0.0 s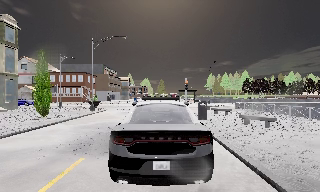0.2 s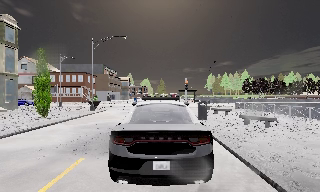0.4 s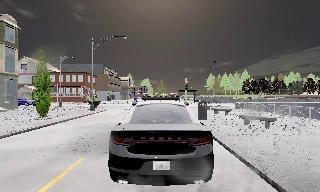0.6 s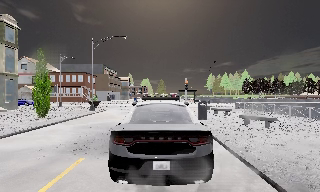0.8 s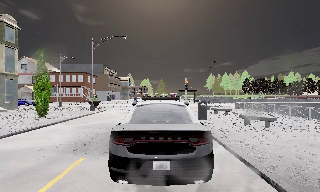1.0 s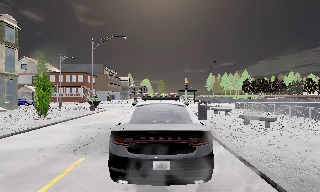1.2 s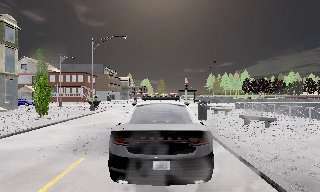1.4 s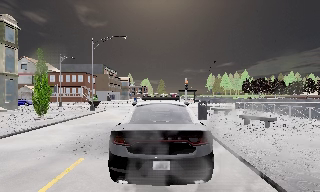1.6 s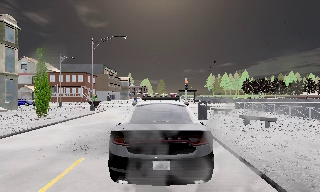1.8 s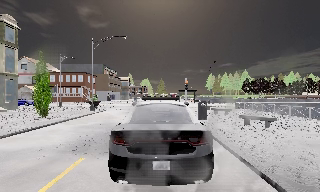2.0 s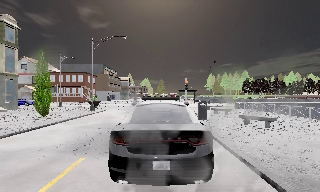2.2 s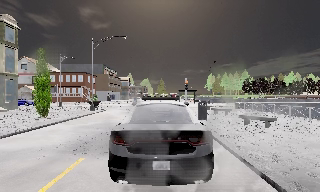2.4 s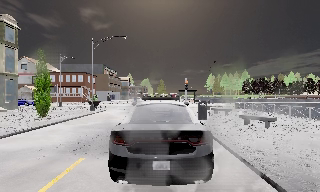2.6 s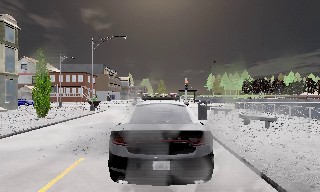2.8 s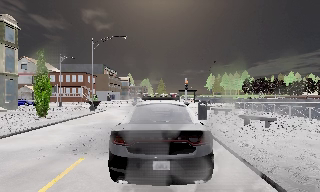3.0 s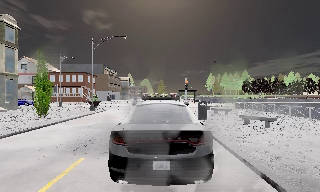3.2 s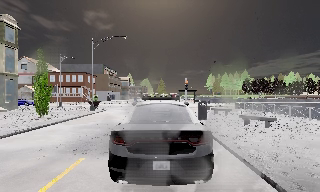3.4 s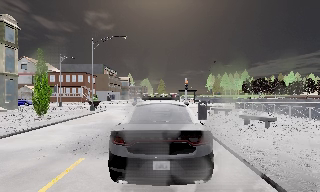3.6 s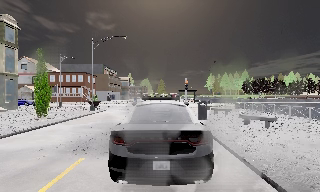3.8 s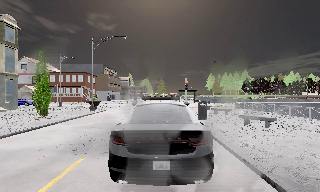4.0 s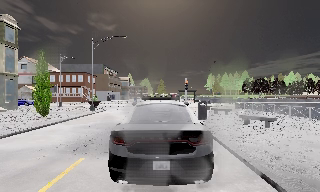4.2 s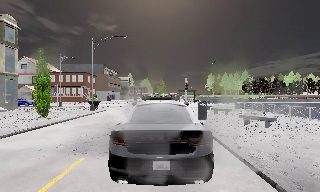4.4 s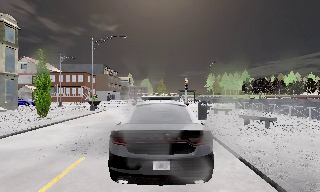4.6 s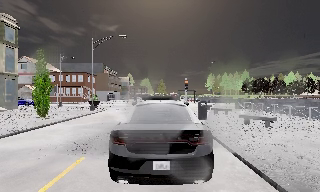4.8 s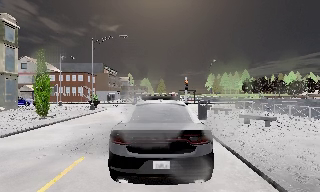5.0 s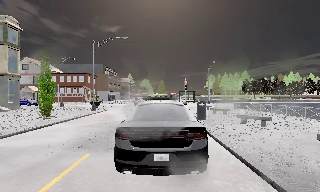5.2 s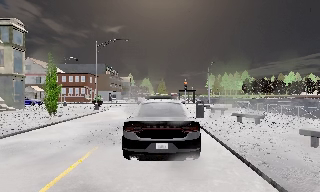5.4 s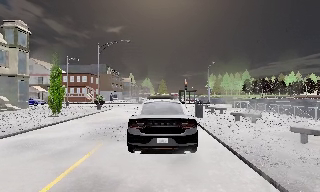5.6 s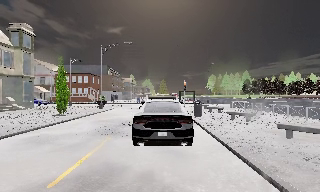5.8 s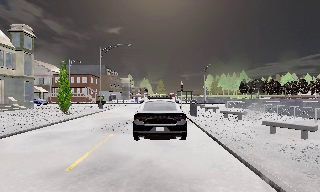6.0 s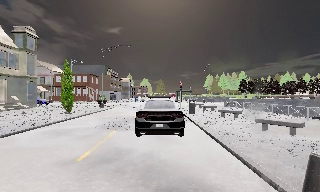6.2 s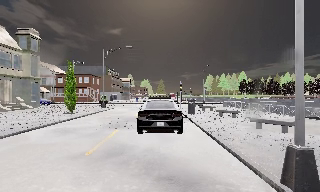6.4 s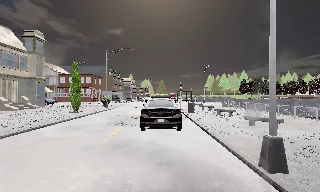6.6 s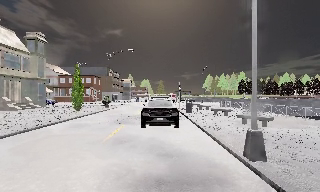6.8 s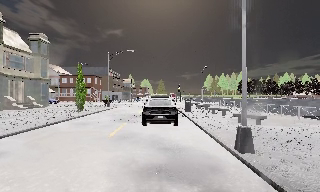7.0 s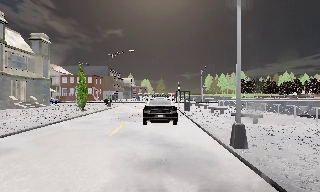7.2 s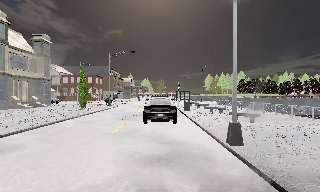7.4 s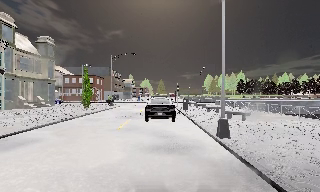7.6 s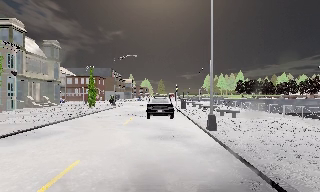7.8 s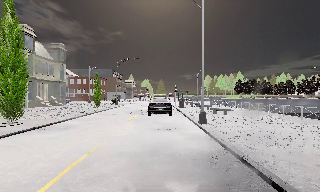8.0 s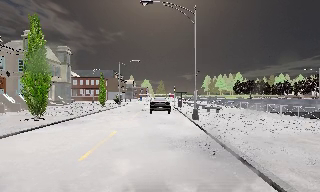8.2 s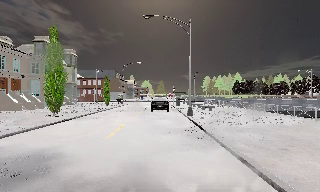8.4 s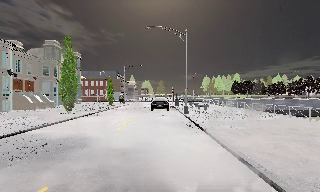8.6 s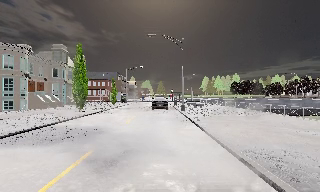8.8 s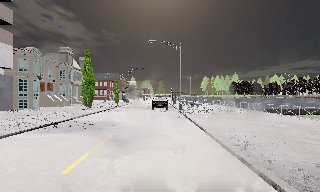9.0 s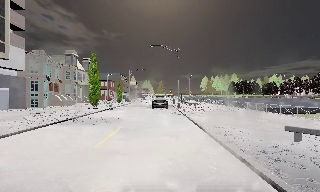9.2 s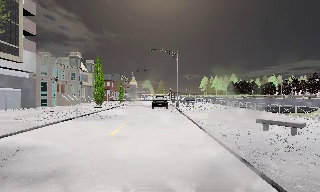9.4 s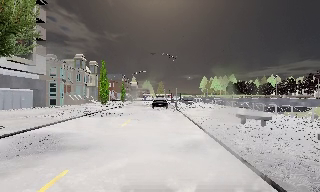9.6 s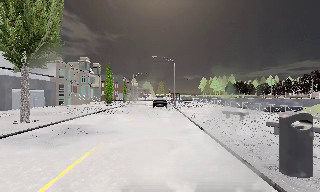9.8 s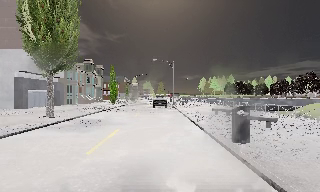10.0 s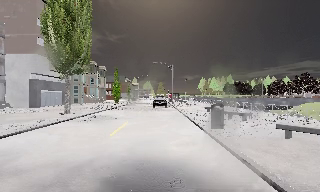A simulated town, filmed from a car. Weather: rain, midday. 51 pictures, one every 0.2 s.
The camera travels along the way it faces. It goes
backward.
0.0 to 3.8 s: The camera keeps its place and its aim.
3.8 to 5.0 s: The camera shifts only a little, or ends up much as it began.
5.0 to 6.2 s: The camera travels backward, about 3 m, so what stands in front gets smaller.
6.2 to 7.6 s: The camera travels backward, about 4.5 m, so what stands in front gets smaller. It gains speed.
7.6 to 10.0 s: The camera travels backward, about 20 m, so what stands in front gets smaller.
The film runs backward here.
